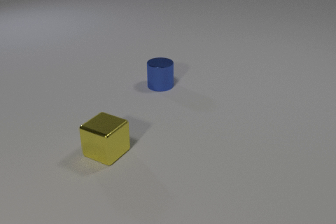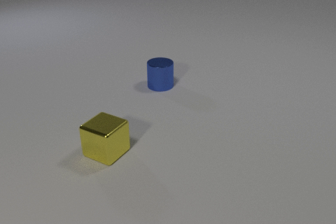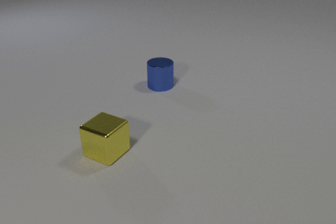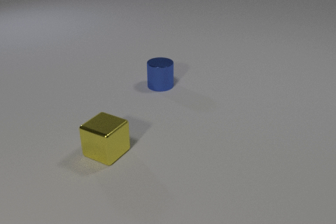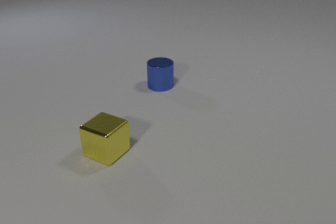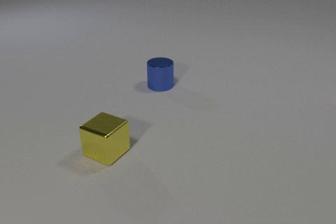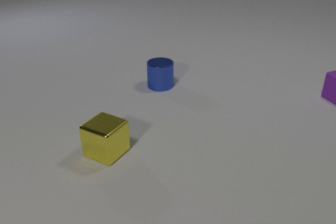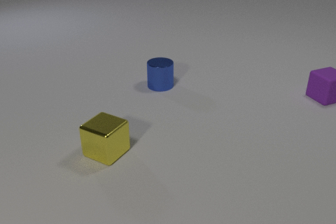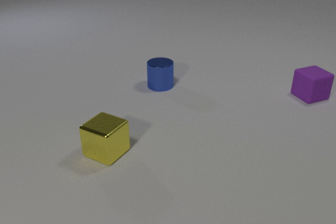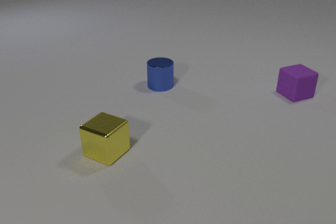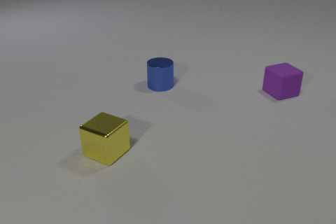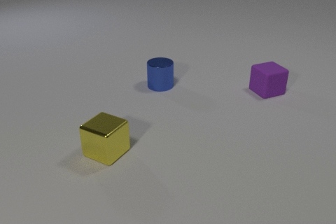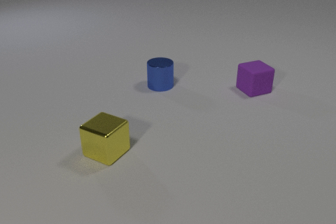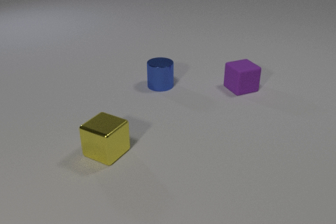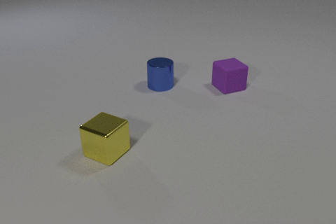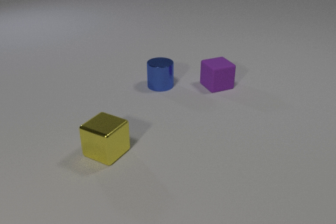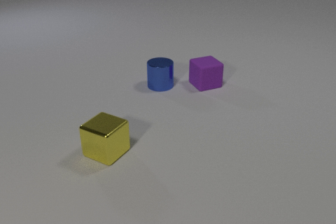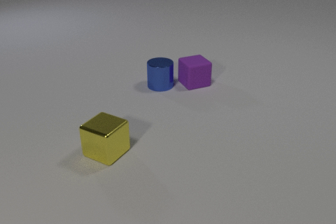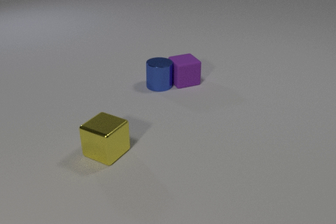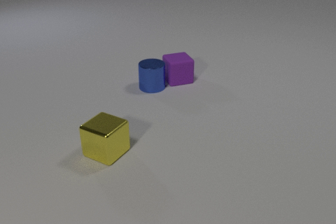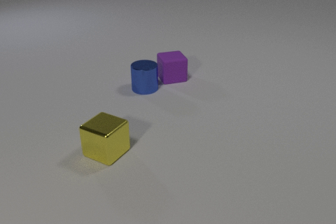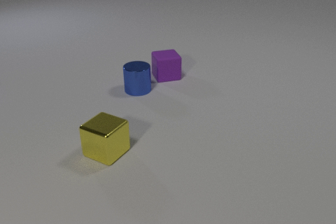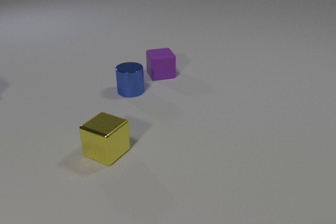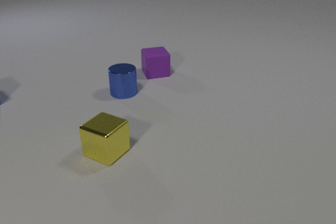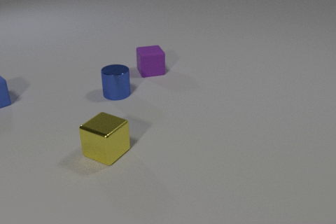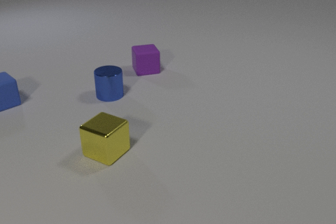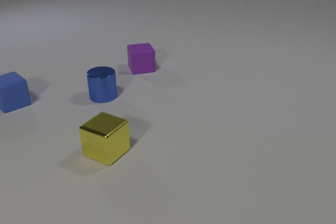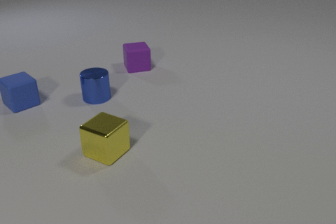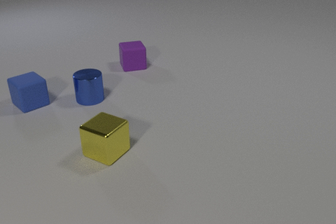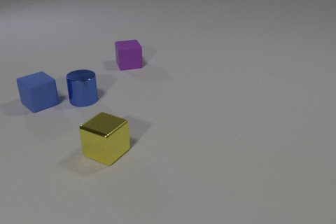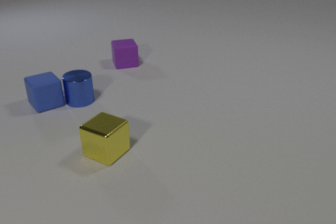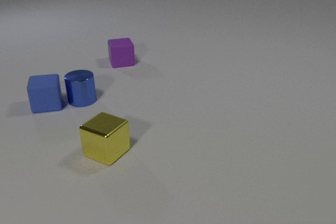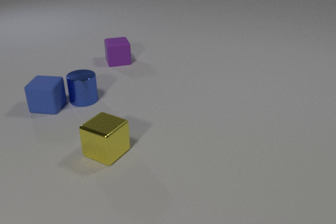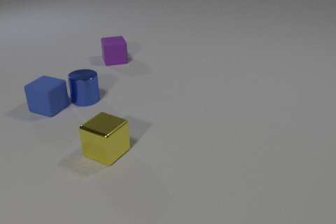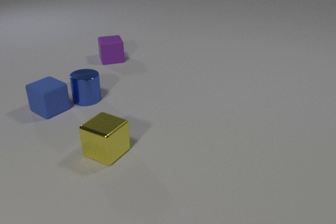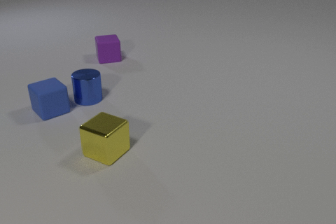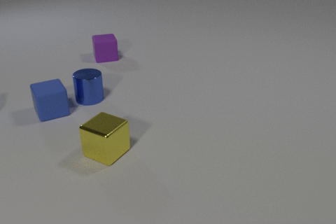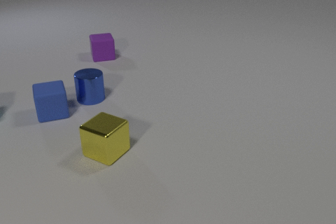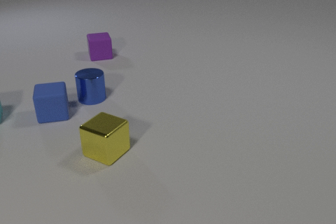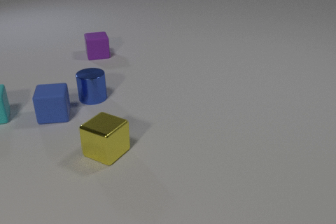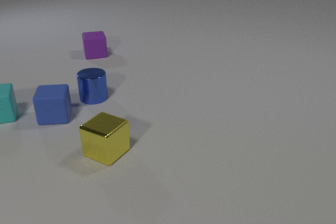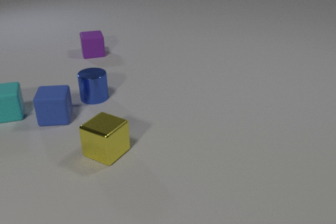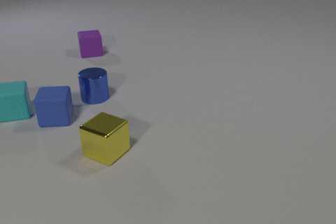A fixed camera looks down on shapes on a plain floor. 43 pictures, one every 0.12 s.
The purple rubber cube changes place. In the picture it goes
to the left.
0.00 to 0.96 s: The purple rubber cube comes in at the right edge, slides to the left.
0.96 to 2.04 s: The purple rubber cube slides to the left.
2.04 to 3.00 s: The purple rubber cube slides to the left and away from the camera. The blue metal cylinder slides to the left. The blue rubber cube comes in at the left edge, slides to the right and toward the camera. The purple rubber cube and the blue metal cylinder collide.
3.00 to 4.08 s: The purple rubber cube slides to the left and away from the camera. The blue metal cylinder slides to the left. The blue rubber cube slides to the right and toward the camera, spins so that its near face slides to the left, clockwise seen from above. The blue metal cylinder and the blue rubber cube collide.
4.08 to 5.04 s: The purple rubber cube slides away from the camera and to the left. The blue metal cylinder slides to the right. The blue rubber cube slides toward the camera, spins clockwise seen from above by about 45 degrees, its near face sliding to the left. The cyan rubber cube comes in at the left edge, slides to the right.
What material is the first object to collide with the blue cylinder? rubber.
Are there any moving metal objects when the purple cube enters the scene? no.
What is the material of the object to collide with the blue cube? metal.
